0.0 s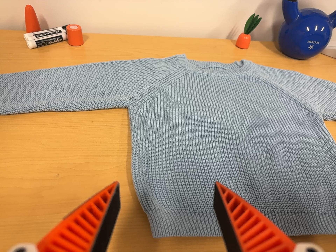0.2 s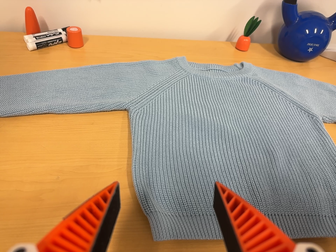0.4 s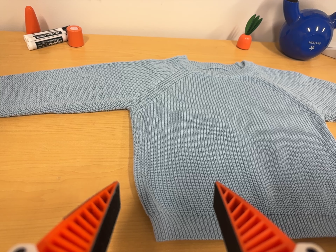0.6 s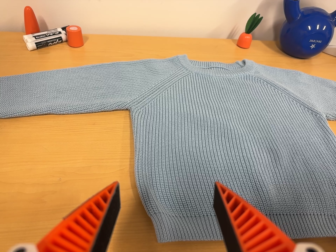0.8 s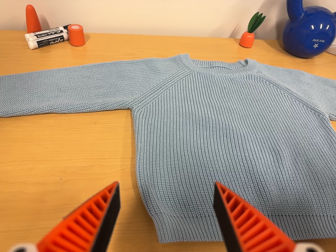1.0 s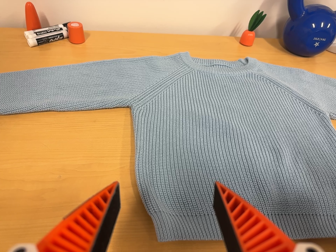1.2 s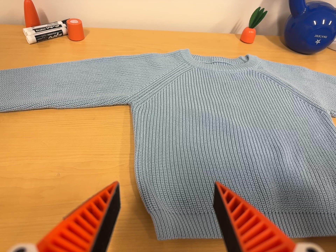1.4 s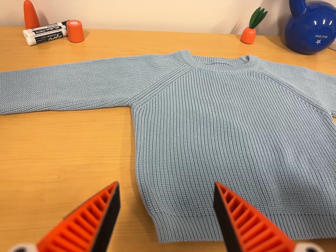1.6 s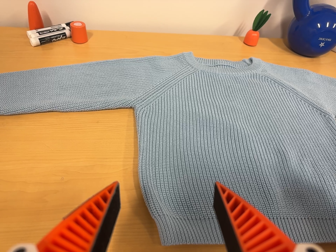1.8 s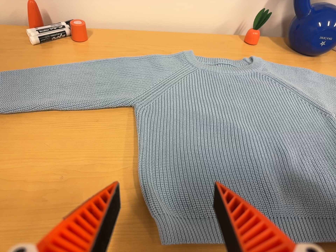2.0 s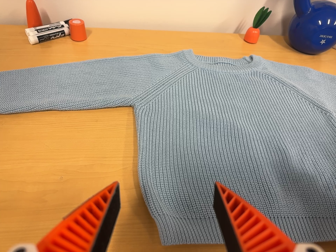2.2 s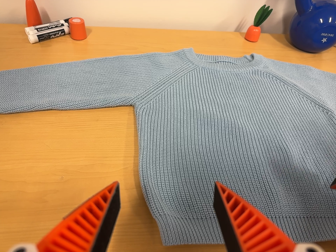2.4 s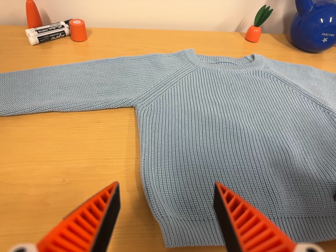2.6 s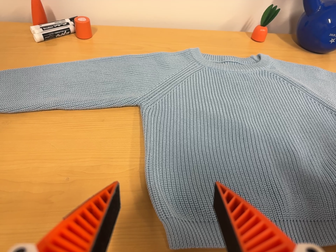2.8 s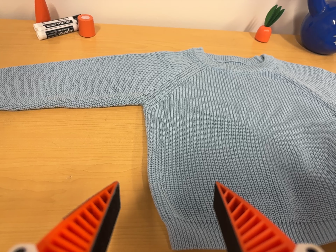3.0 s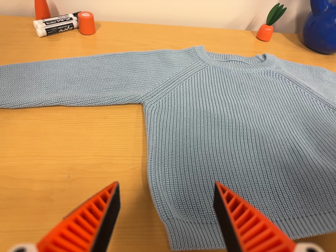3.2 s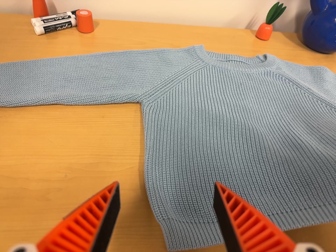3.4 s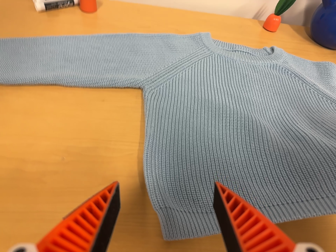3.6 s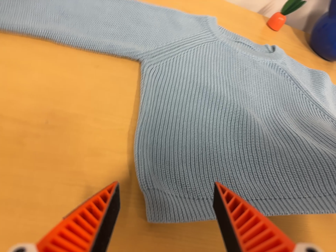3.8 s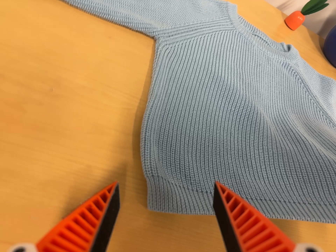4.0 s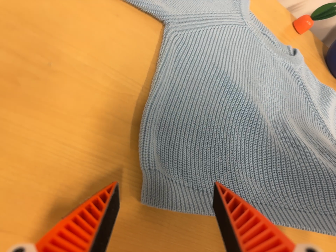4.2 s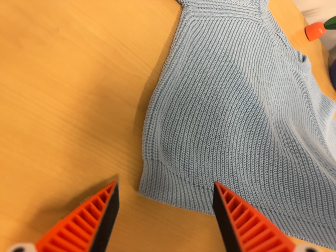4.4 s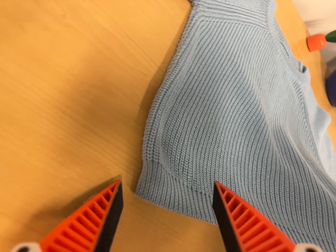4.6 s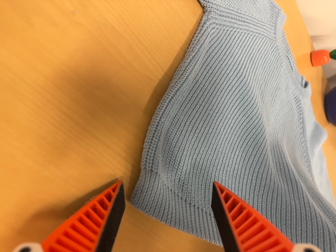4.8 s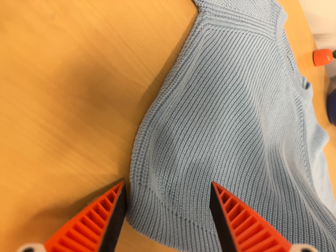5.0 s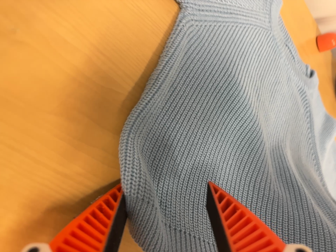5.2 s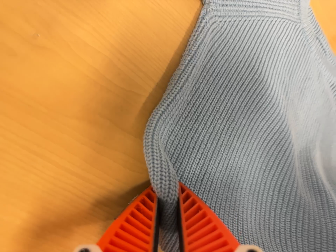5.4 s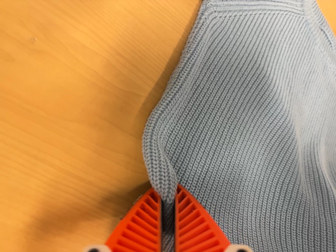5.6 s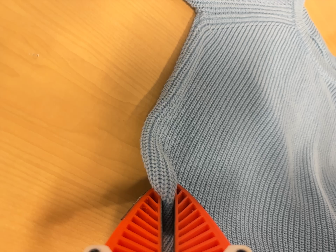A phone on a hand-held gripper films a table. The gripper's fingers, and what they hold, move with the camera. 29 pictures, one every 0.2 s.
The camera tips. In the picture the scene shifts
upward.
The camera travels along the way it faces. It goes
forward.
0.0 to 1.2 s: The camera shifts only a little, or ends up much as it began.
1.2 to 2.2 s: The camera keeps its place and its aim.
2.2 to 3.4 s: The camera shifts only a little, or ends up much as it began.
3.4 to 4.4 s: The camera pans to its right by about 20 degrees. It travels to its left and forward, about 14 cm. Its aim tips toward the bottom of its view by about 15 degrees, and the scene shifts upward. It rolls about its line of sight by about 35 degrees, and the scene rotates clockwise.
4.4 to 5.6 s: The camera travels toward the top of its view, about 7 cm.
The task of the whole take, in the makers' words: fold up.
The film runs forward here.
